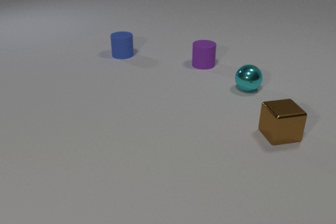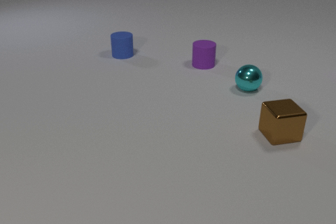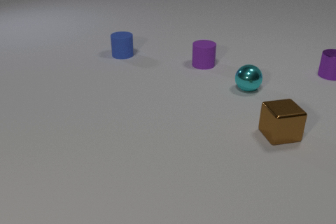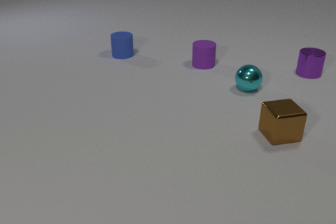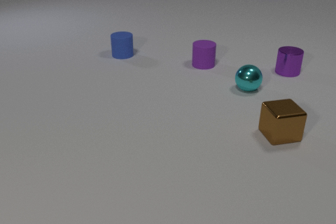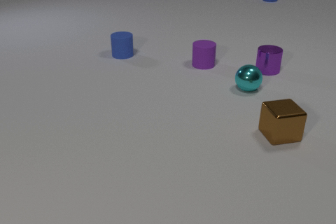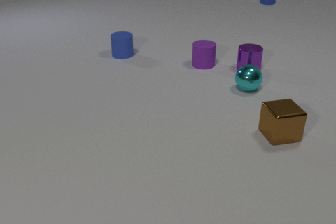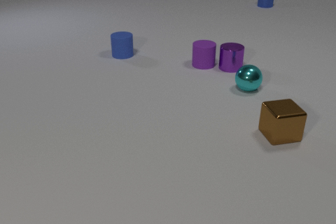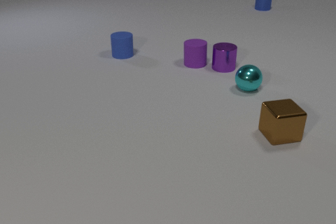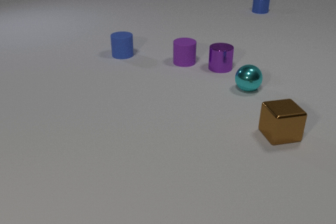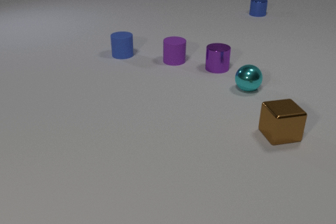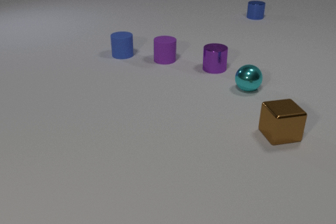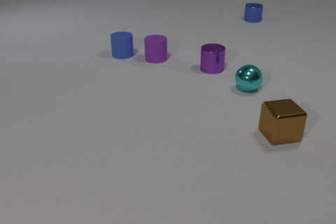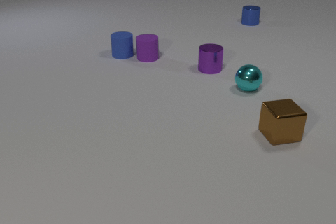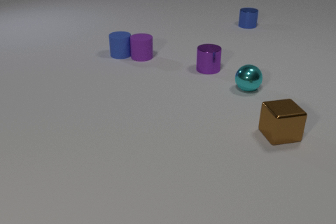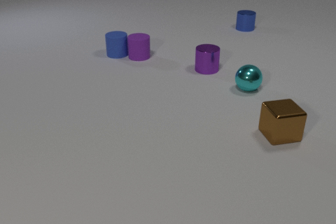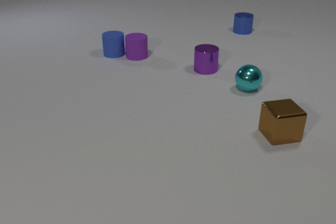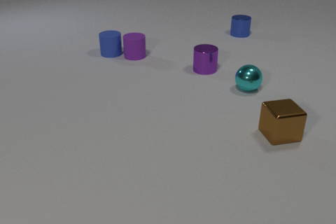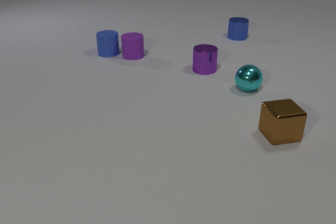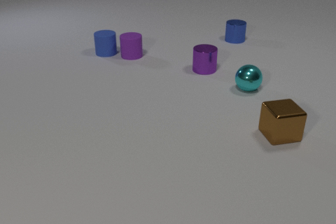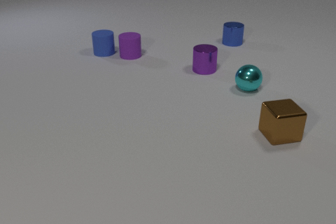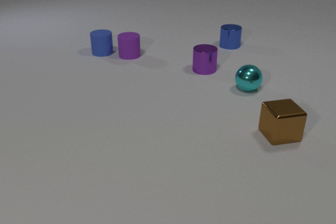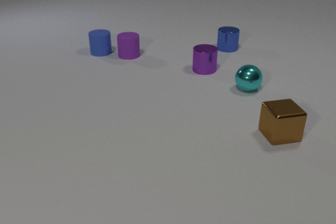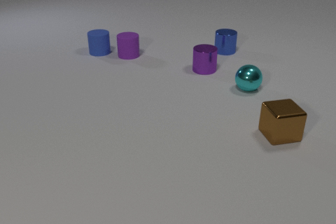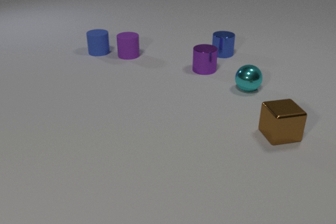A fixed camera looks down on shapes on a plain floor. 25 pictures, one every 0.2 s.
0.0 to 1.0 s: The purple metal cylinder comes in at the right edge, slides to the left. The blue metal cylinder comes in at the top edge, slides toward the camera.
1.0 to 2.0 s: The purple metal cylinder slides to the left. The purple rubber cylinder slides to the left. The blue metal cylinder slides toward the camera. The purple metal cylinder and the purple rubber cylinder collide.
2.0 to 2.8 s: The purple metal cylinder slides to the left. The purple rubber cylinder slides to the left. The blue metal cylinder slides toward the camera. The purple rubber cylinder and the blue rubber cylinder collide.
2.8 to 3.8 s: The purple rubber cylinder slides to the left and away from the camera. The blue rubber cylinder slides to the left and away from the camera. The blue metal cylinder slides toward the camera.
3.8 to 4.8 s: The blue rubber cylinder slides to the left. The blue metal cylinder slides toward the camera.
What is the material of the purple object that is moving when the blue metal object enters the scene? metal.
What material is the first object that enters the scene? metal.
How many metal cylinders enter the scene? 2.
